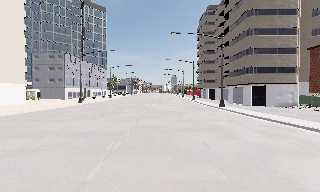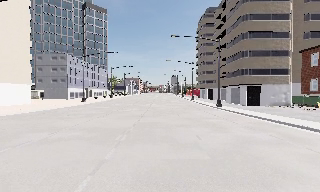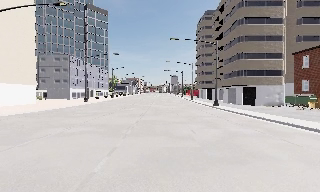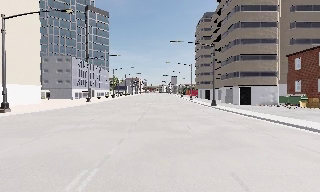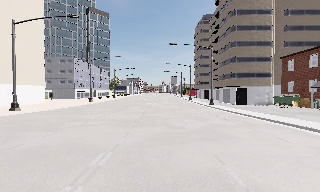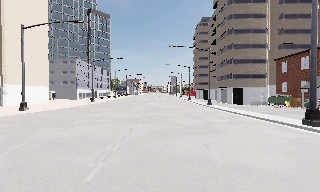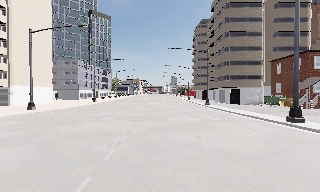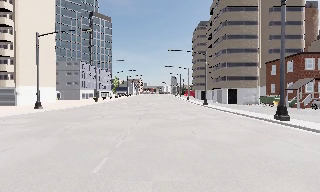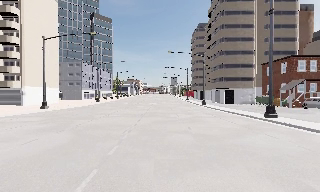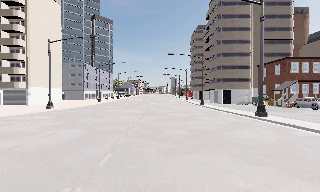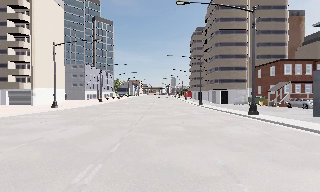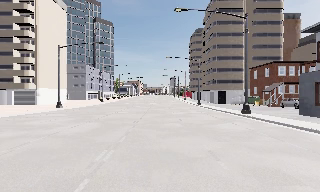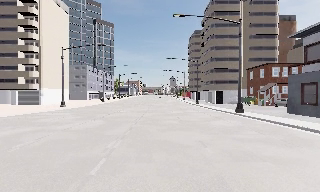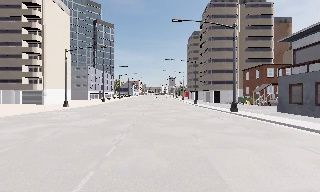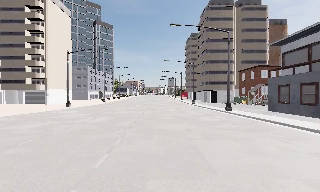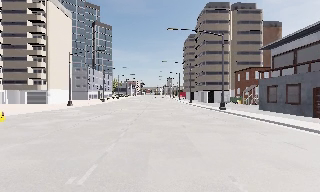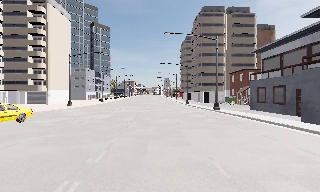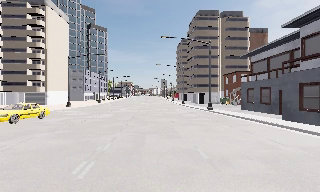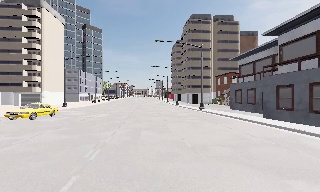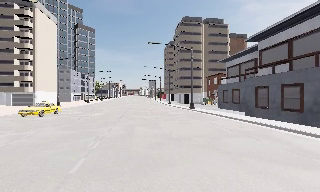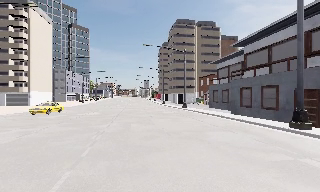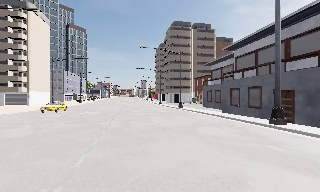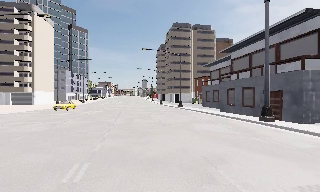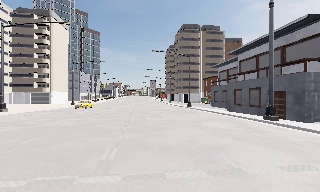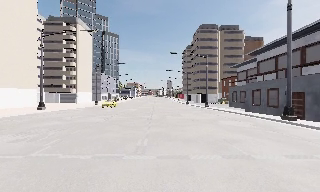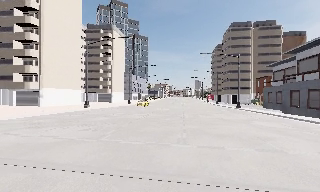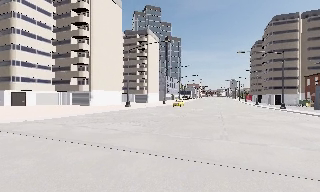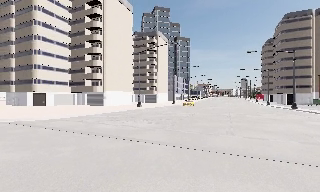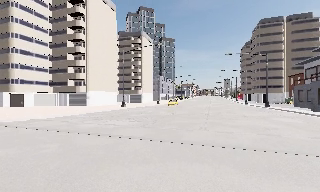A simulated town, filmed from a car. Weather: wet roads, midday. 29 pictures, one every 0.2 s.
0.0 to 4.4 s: The camera swings to its right by about 10 degrees, and the scene slides to the left. It travels backward, about 25 m, so what stands in front gets smaller.
4.4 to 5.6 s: The scene slides to the right, as the camera pans about 30 degrees to its left. It travels backward, about 7 m, so what stands in front gets smaller.
The film runs backward here.
